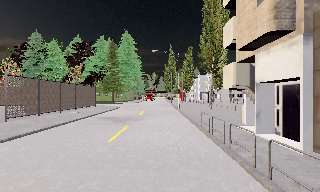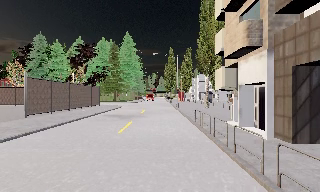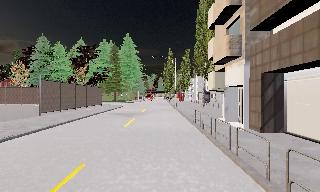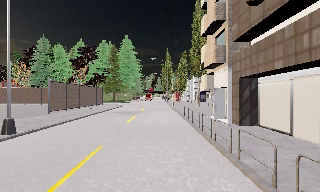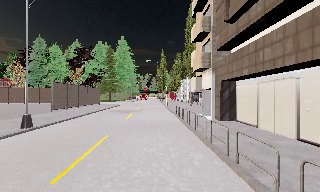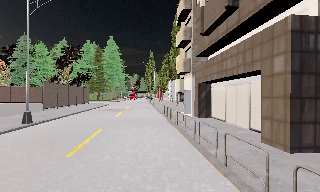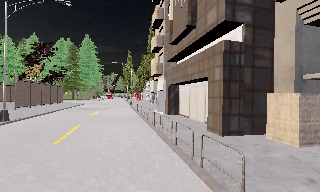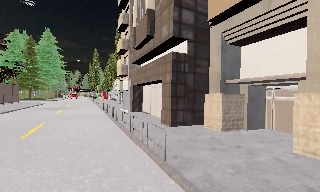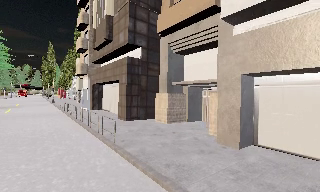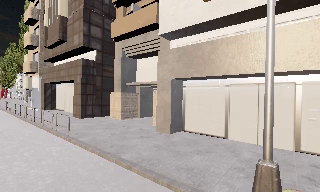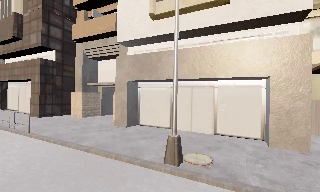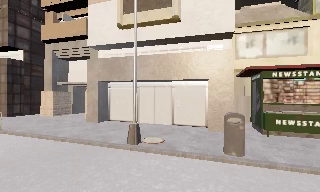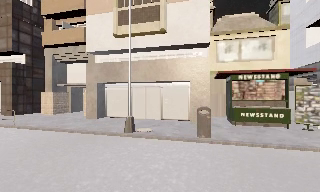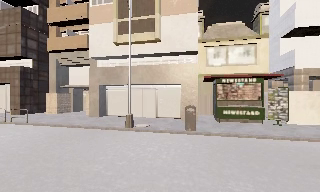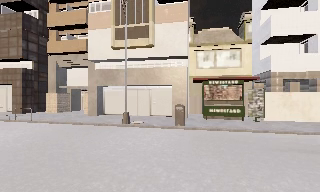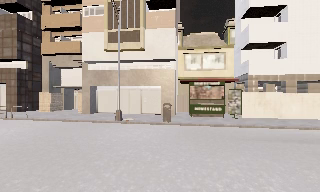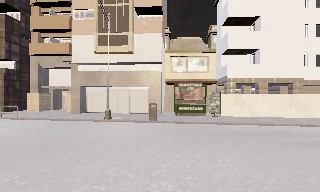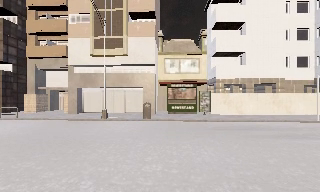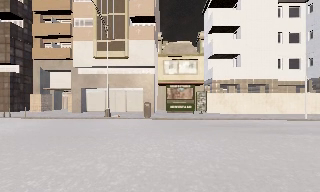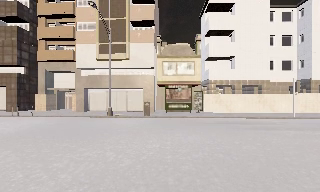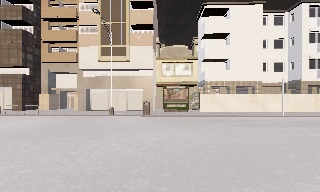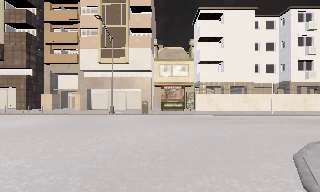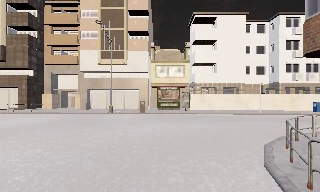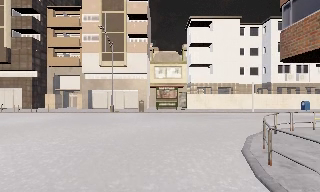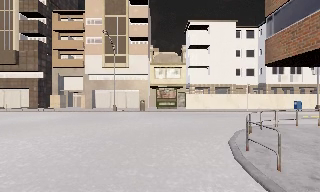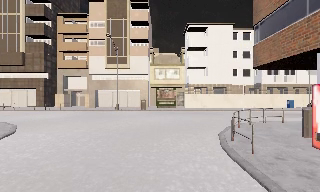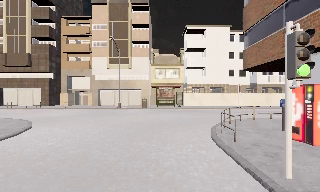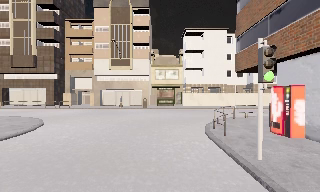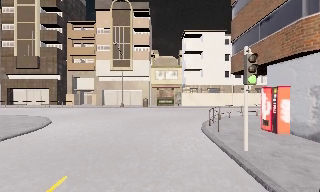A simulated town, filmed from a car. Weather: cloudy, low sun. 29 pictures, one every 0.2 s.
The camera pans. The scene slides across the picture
to the left.
The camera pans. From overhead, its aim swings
clockwise.
0.0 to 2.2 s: The camera pans to its right, which is clockwise from overhead, by about 75 degrees. It travels backward, about 17 m.
2.2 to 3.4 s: The scene slides to the left, as the camera pans about 15 degrees to its right. It travels backward, about 7 m, so what stands in front gets smaller. It loses speed.
3.4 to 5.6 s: The camera travels backward, about 10 m, so what stands in front gets smaller.
The film runs backward here.
